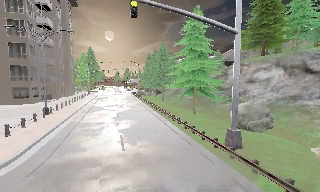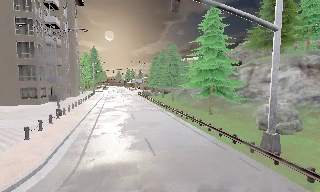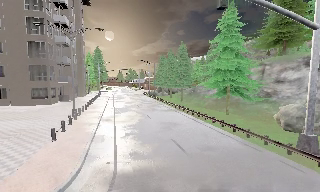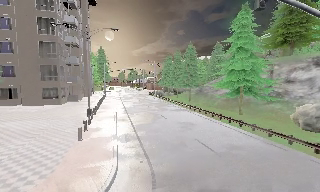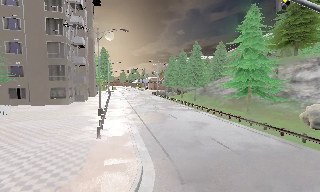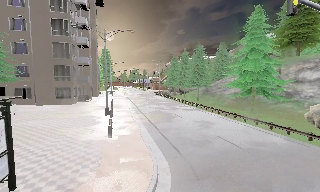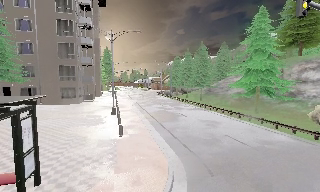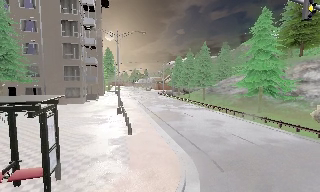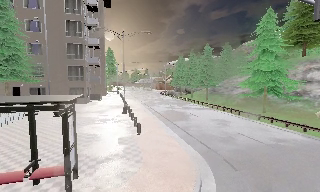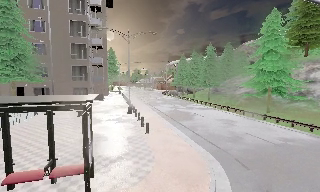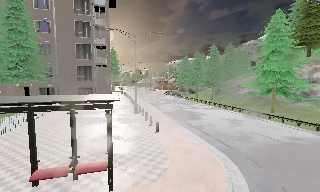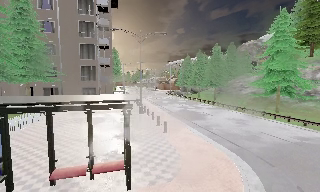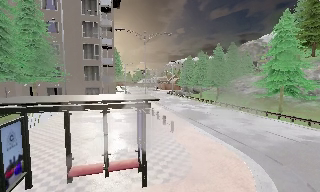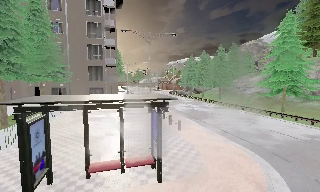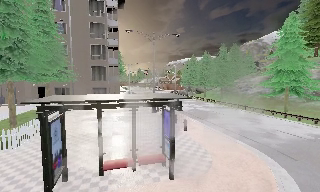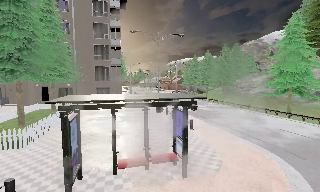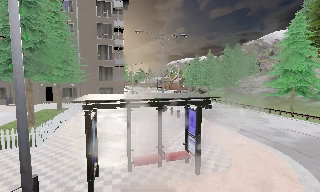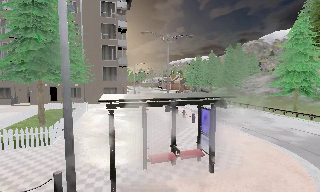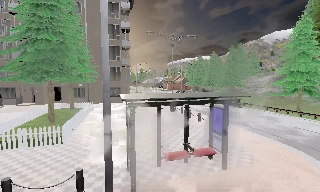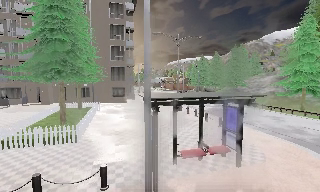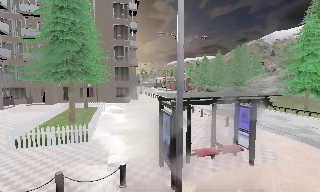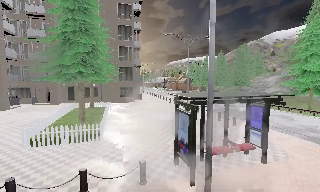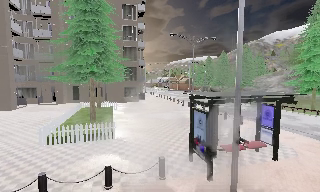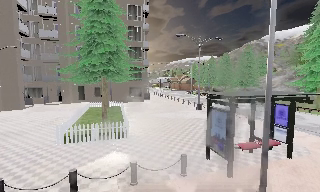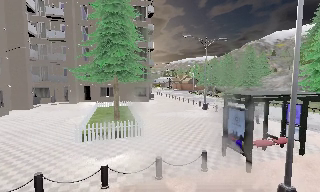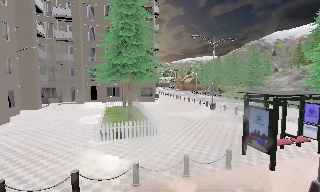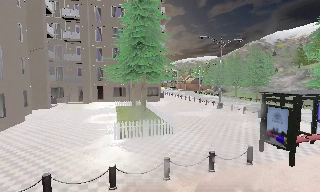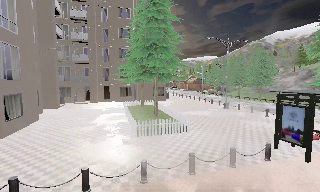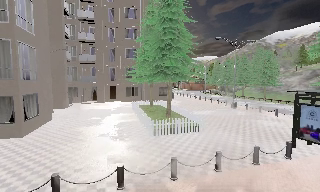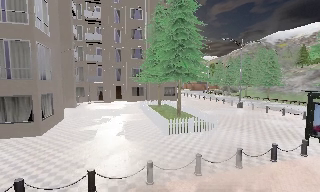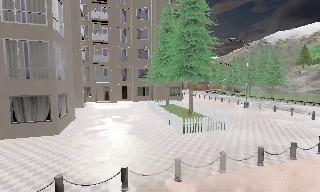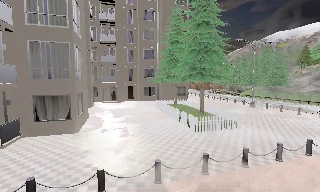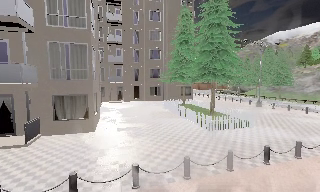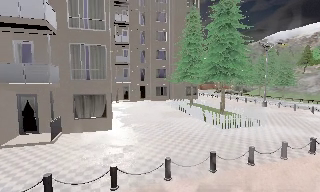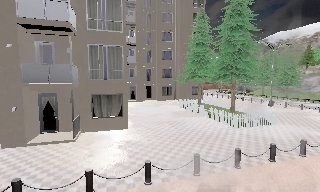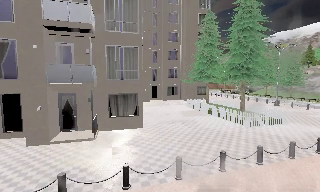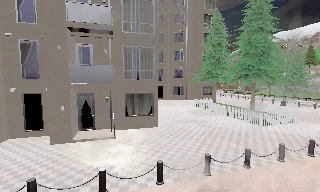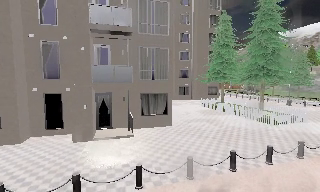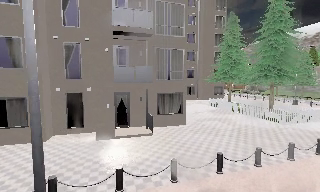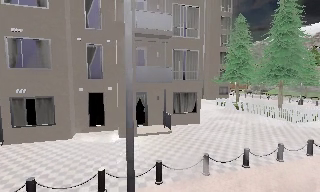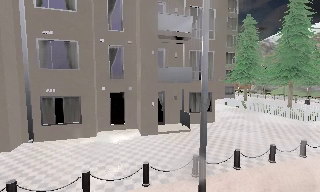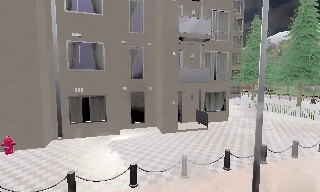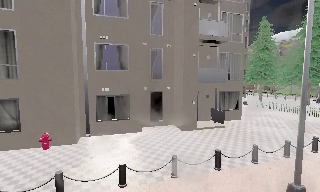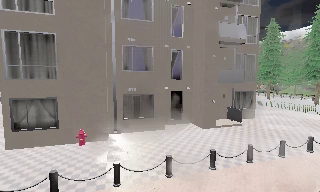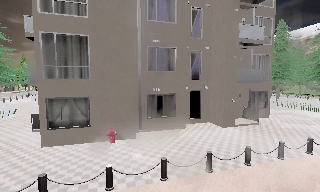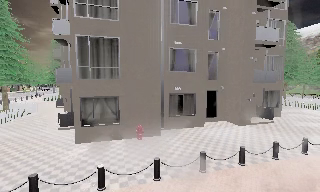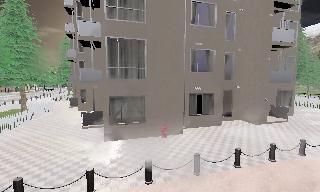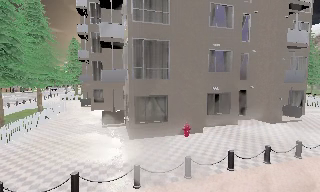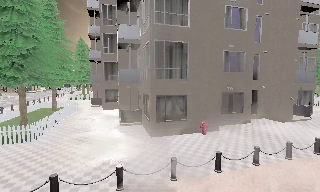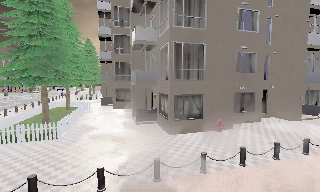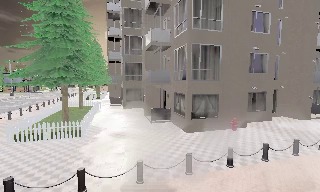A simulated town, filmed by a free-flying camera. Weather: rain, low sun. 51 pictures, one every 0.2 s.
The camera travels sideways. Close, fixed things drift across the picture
to the right.
0.0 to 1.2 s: The camera travels to its left, about 7 m, so close, fixed things drift to the right. It loses speed.
1.2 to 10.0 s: The camera travels to its left, about 40 m, so close, fixed things drift to the right. It gains speed.
The film runs forward here.
